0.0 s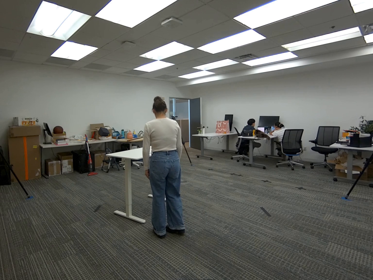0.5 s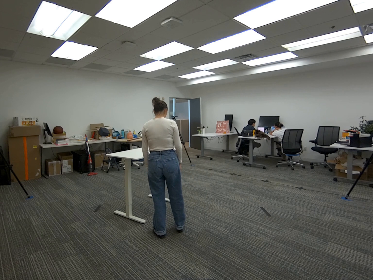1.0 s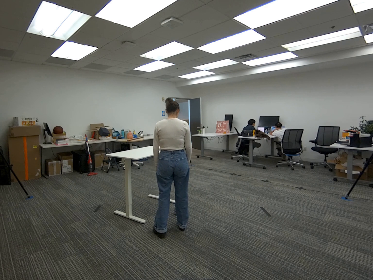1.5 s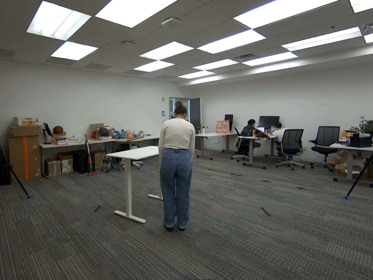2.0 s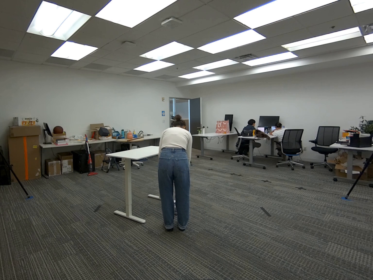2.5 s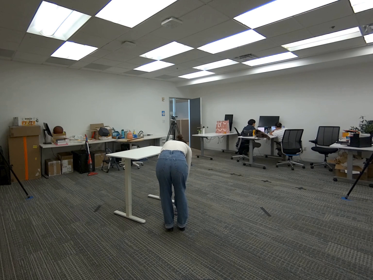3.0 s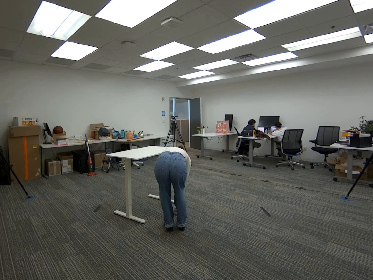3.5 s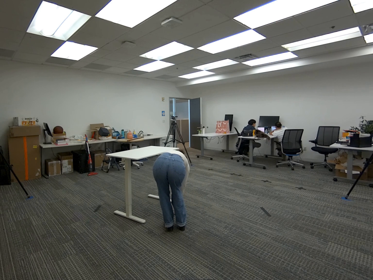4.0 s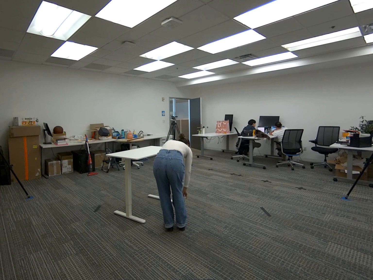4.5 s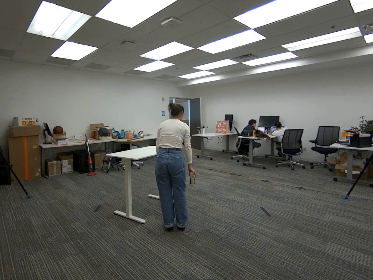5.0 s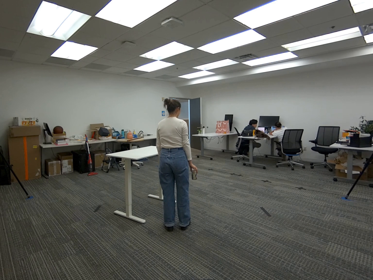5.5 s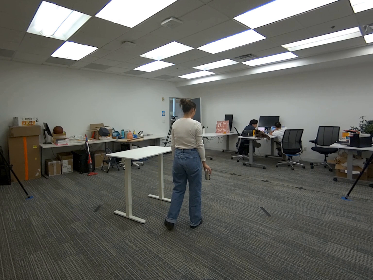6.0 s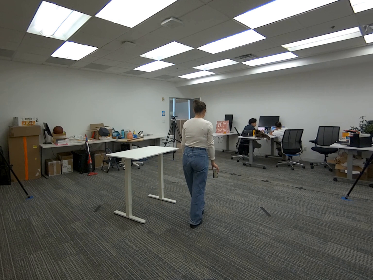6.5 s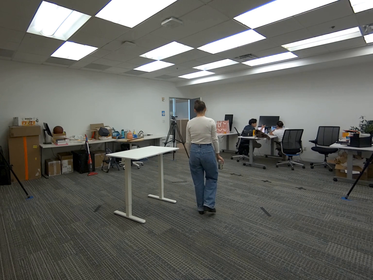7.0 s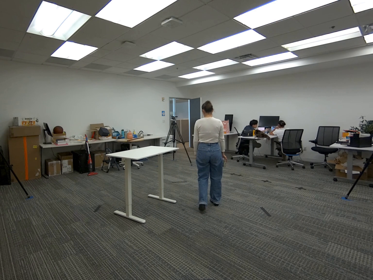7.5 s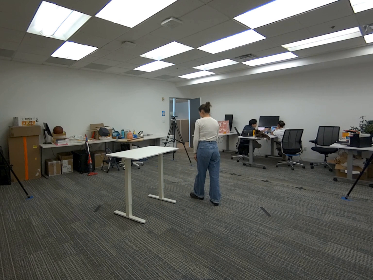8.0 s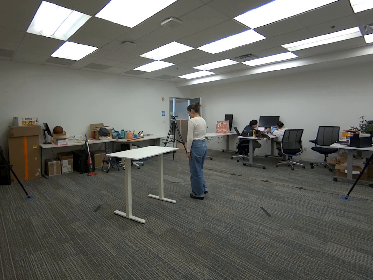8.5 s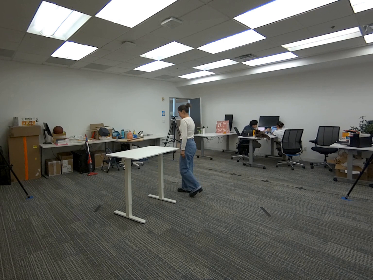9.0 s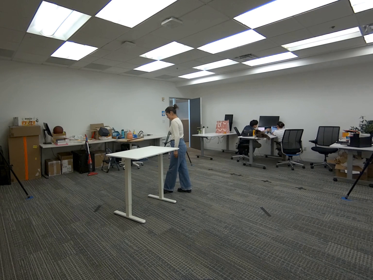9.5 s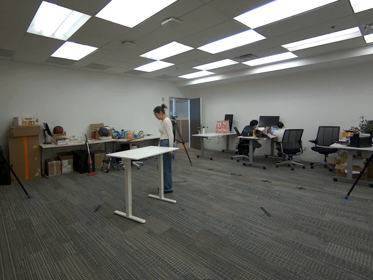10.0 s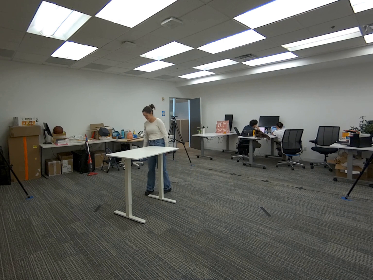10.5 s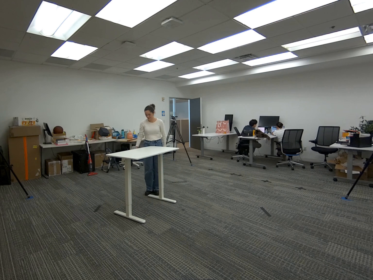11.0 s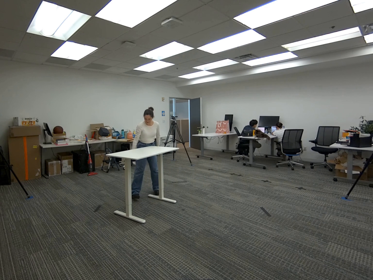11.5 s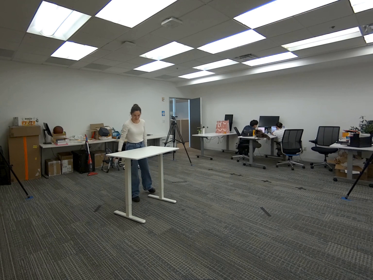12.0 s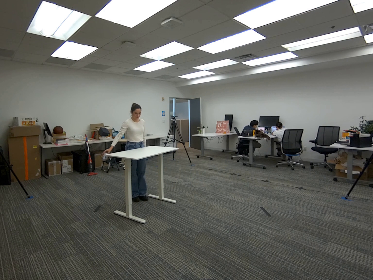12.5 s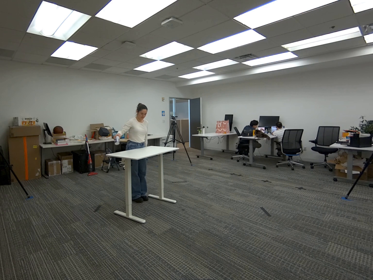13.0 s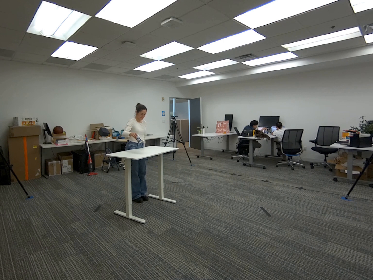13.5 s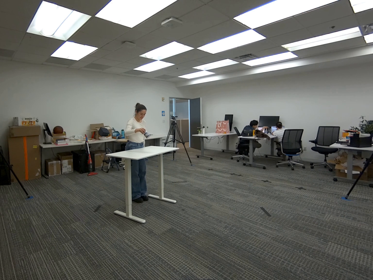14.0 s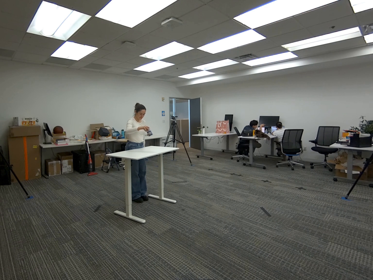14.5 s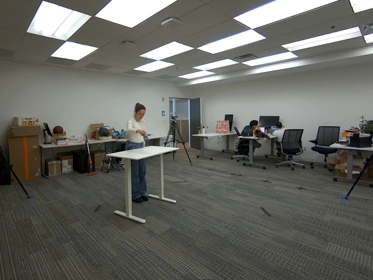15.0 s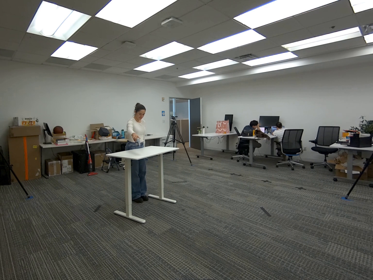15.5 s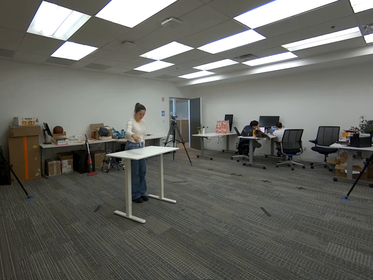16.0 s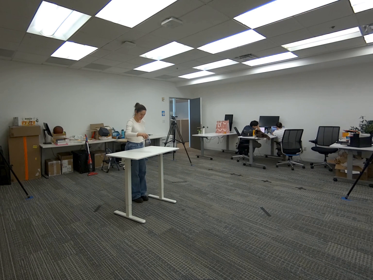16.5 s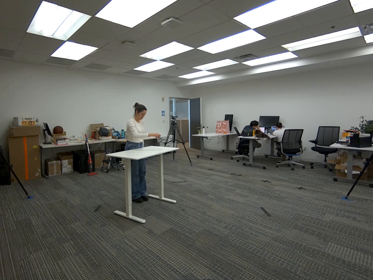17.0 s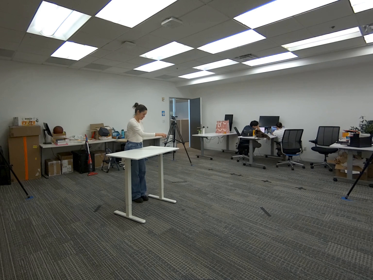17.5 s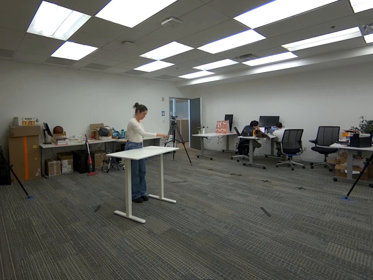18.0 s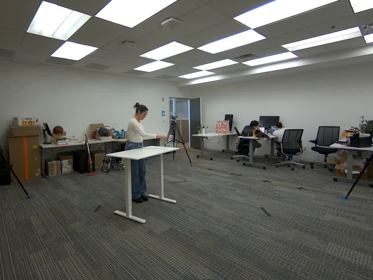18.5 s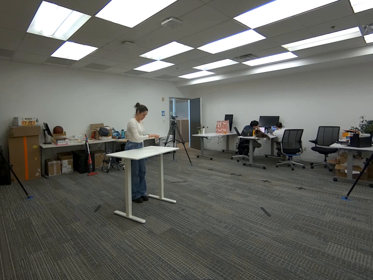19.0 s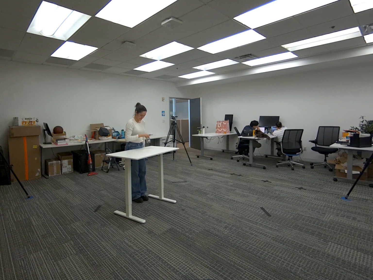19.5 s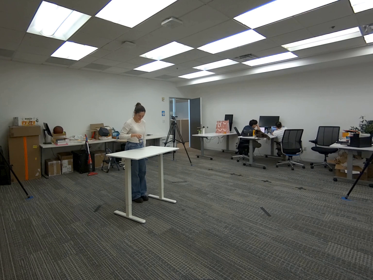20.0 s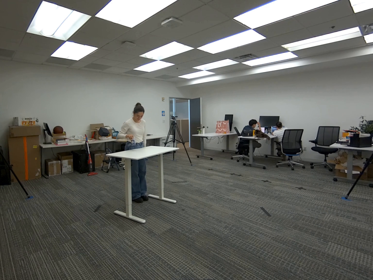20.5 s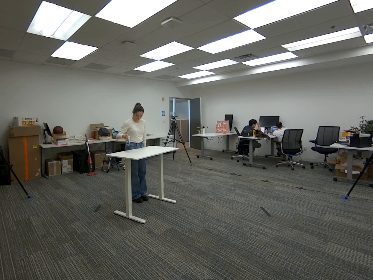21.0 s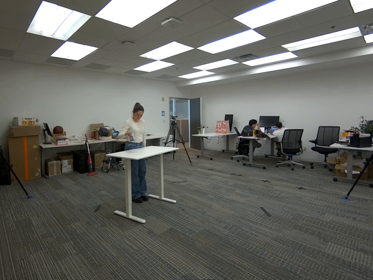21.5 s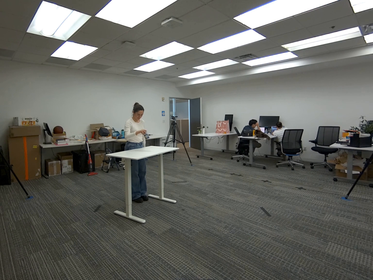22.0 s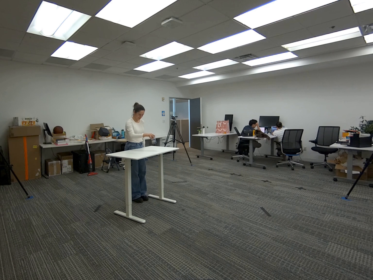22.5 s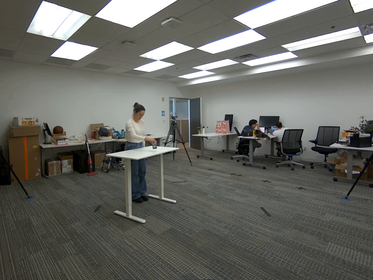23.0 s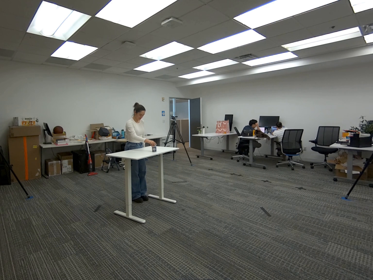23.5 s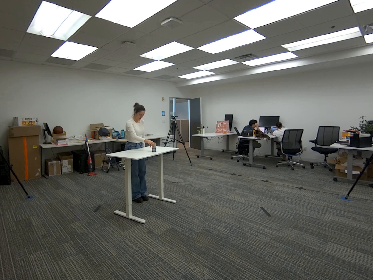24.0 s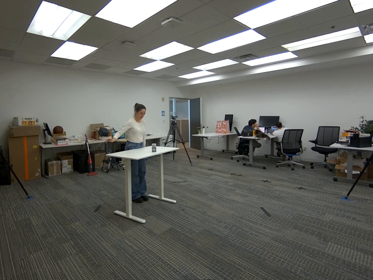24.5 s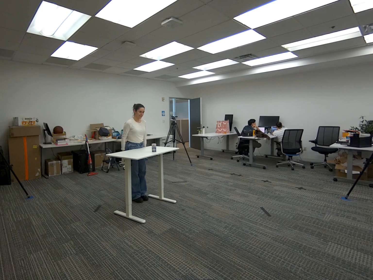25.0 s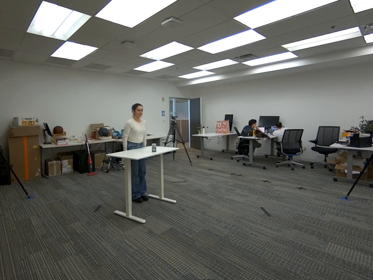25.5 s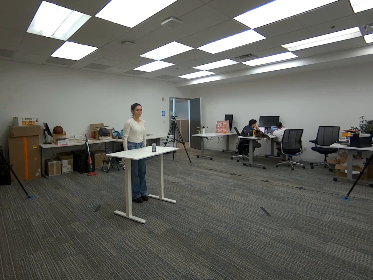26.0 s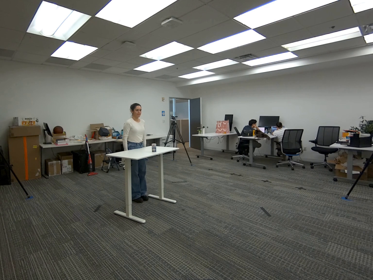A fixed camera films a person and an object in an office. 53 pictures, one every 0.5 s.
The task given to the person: Walk over to the can on the ground and pick up the can and place on the white desk.
